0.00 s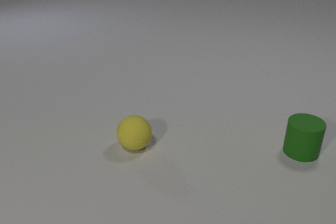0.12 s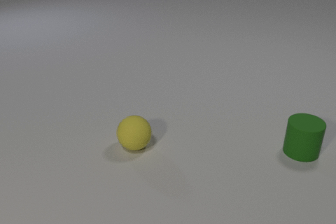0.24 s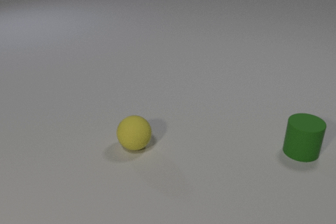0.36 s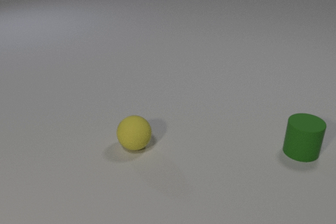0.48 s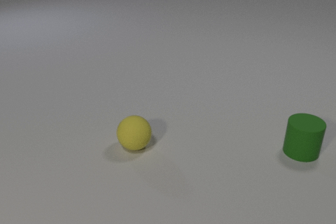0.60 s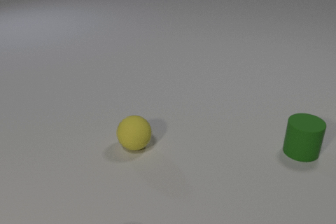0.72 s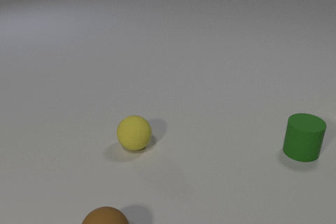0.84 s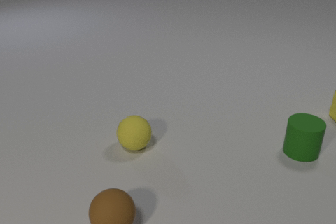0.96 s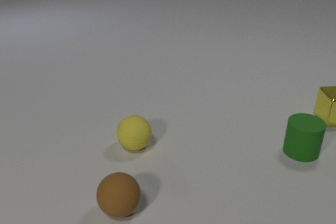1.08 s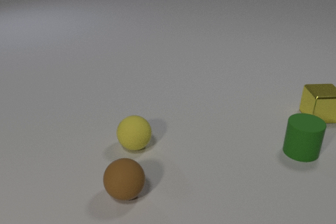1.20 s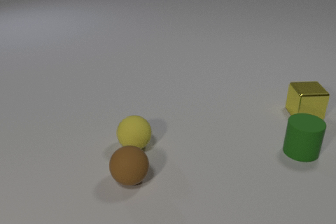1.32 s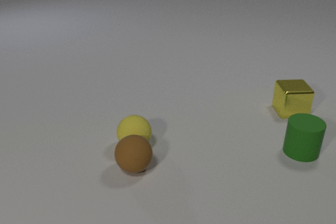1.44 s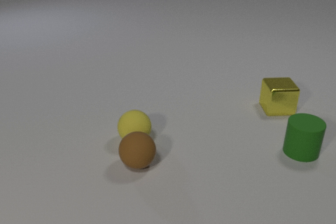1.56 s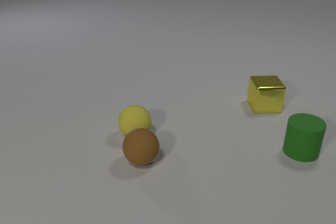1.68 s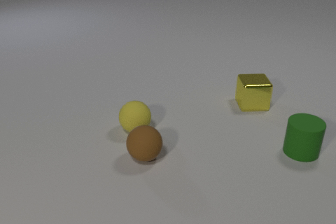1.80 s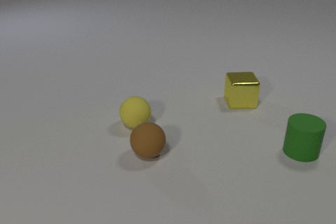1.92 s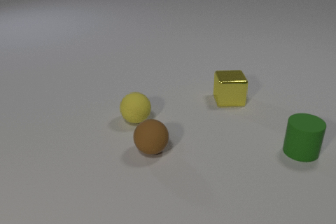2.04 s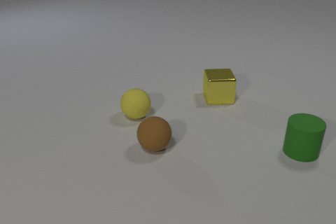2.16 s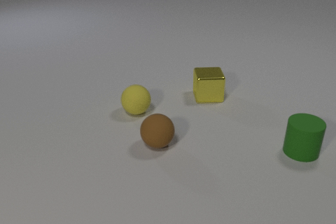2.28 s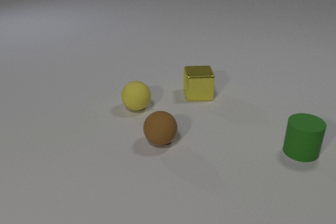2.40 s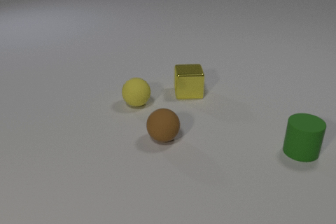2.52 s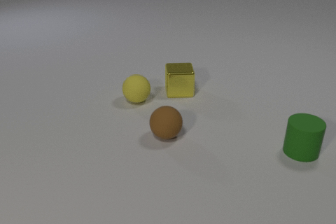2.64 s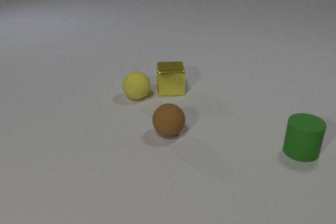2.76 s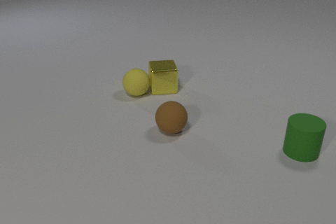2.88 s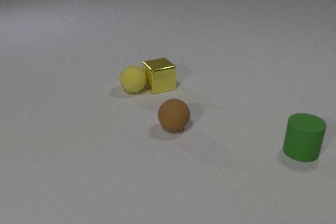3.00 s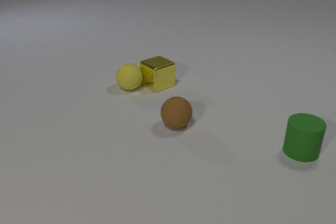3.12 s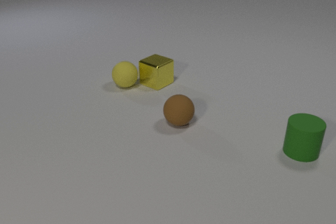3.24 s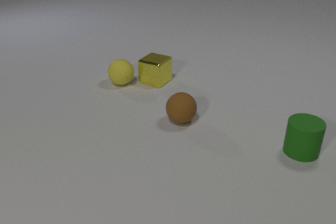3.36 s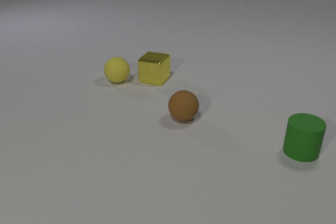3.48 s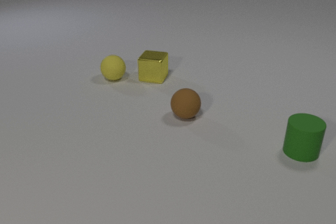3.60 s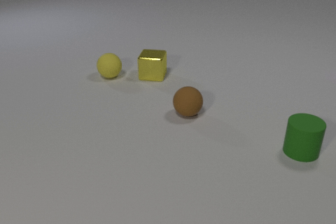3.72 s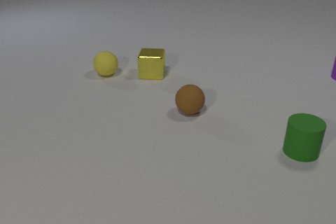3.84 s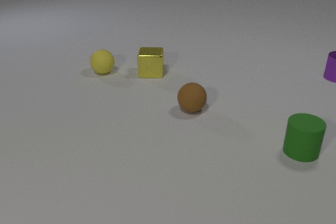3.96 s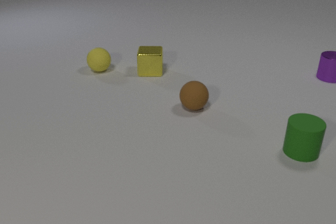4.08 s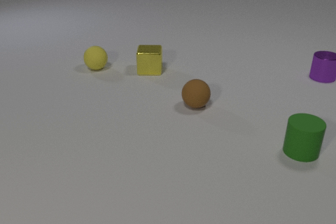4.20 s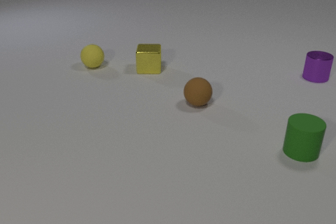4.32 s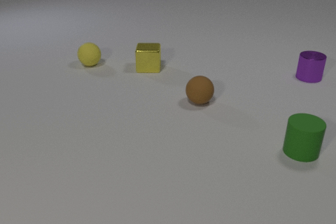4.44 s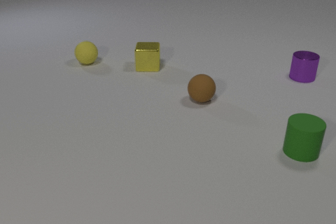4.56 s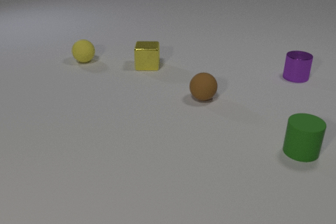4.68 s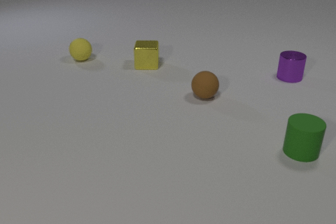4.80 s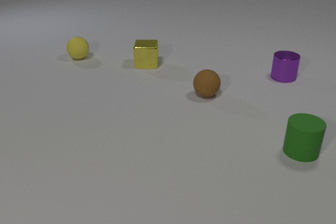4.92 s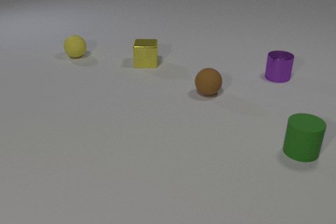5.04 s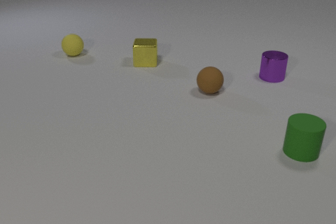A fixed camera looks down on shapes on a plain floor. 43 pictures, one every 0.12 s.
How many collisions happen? 2.
Are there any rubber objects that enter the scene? yes.
What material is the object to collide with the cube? rubber.
0.00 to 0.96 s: The brown rubber sphere comes in at the bottom edge, rolls away from the camera. The yellow metal cube comes in at the right edge, slides to the left.
0.96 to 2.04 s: The brown rubber sphere rolls away from the camera. The yellow rubber sphere rolls away from the camera. The yellow metal cube slides to the left. The brown rubber sphere and the yellow rubber sphere collide.
2.04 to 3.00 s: The brown rubber sphere rolls away from the camera and to the right. The yellow rubber sphere rolls away from the camera. The yellow metal cube slides to the left and away from the camera, spins so that its near face slides to the right, counterclockwise seen from above. The yellow rubber sphere and the yellow metal cube collide.
3.00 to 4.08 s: The brown rubber sphere rolls away from the camera and to the right. The yellow rubber sphere rolls away from the camera and to the left. The purple metal cylinder comes in at the right edge, slides to the left and toward the camera. The yellow metal cube slides away from the camera, spins so that its near face slides to the right, counterclockwise seen from above.
4.08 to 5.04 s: The brown rubber sphere rolls away from the camera and to the right. The yellow rubber sphere rolls away from the camera and to the left. The purple metal cylinder slides to the left. The yellow metal cube slides away from the camera.
